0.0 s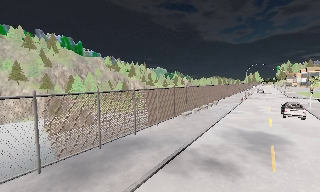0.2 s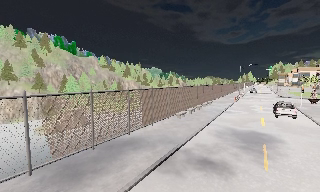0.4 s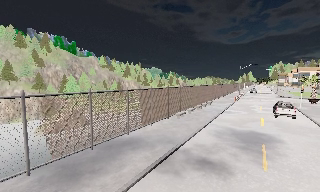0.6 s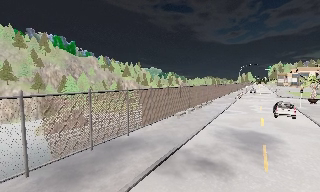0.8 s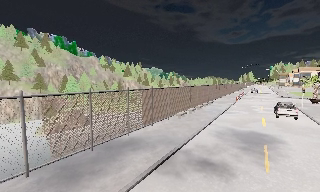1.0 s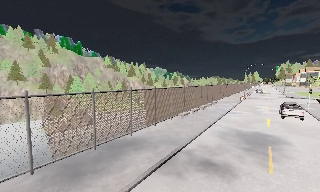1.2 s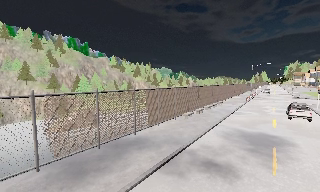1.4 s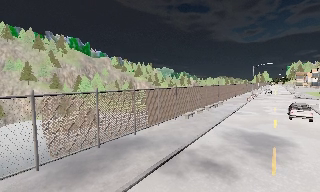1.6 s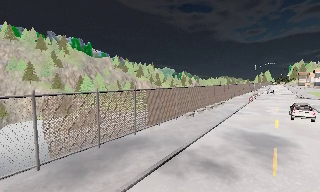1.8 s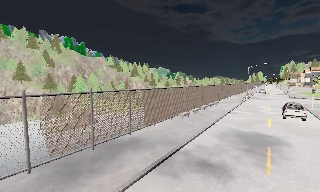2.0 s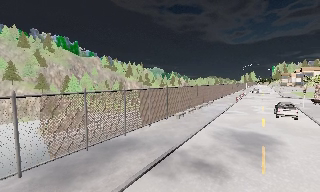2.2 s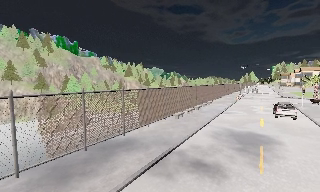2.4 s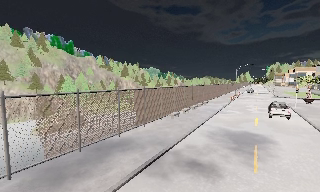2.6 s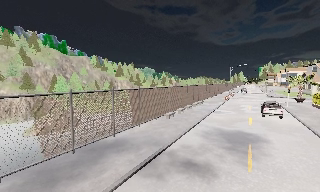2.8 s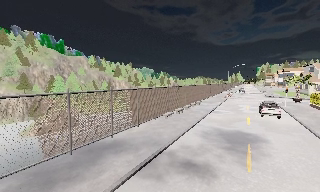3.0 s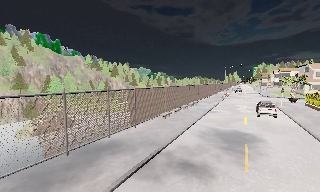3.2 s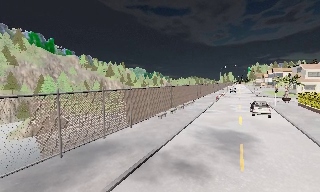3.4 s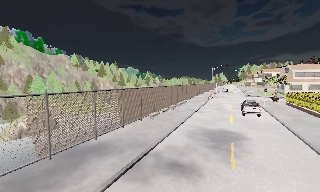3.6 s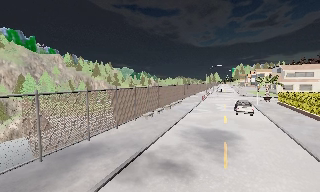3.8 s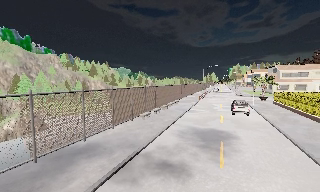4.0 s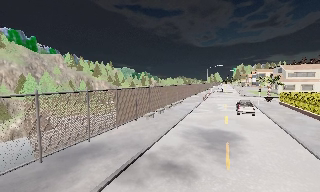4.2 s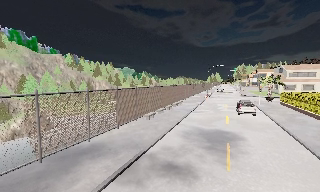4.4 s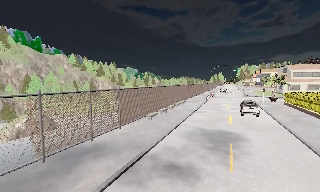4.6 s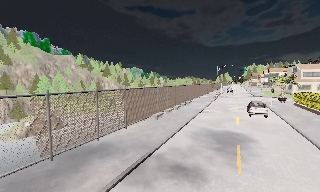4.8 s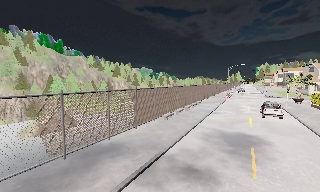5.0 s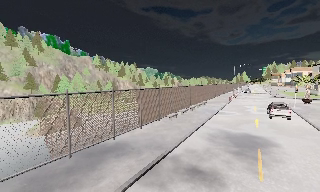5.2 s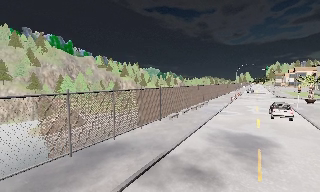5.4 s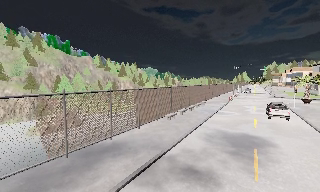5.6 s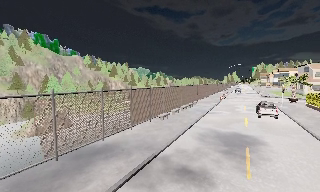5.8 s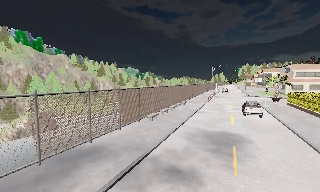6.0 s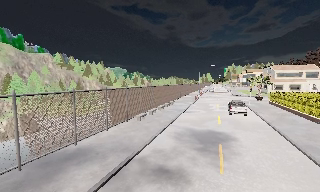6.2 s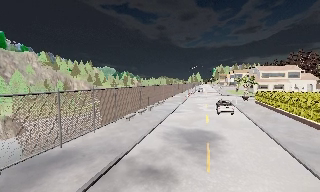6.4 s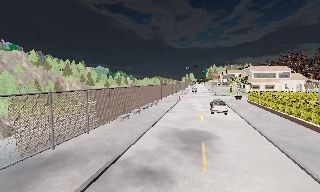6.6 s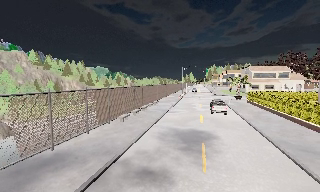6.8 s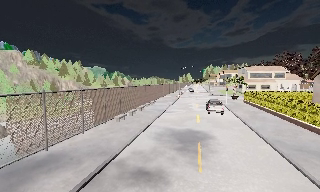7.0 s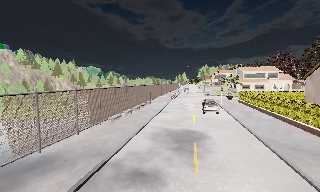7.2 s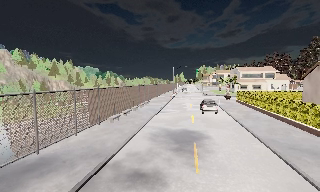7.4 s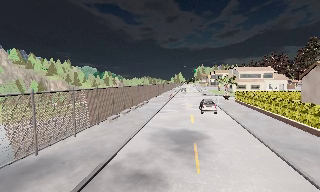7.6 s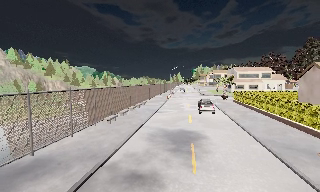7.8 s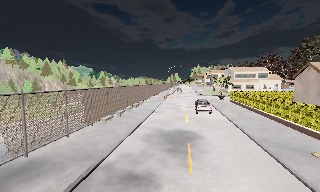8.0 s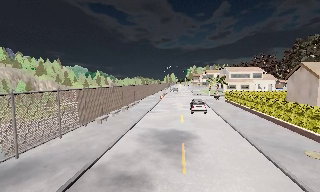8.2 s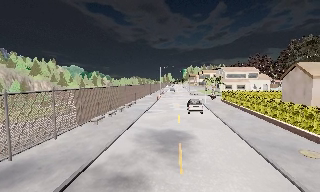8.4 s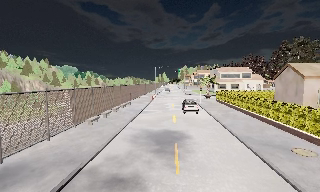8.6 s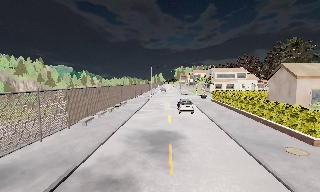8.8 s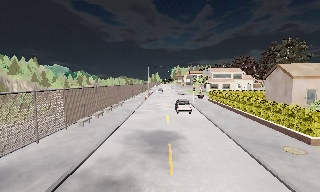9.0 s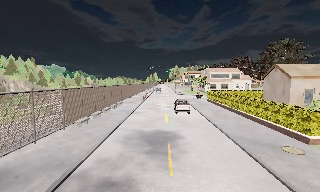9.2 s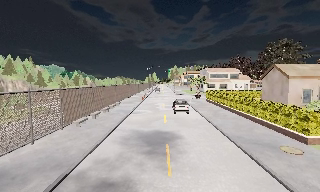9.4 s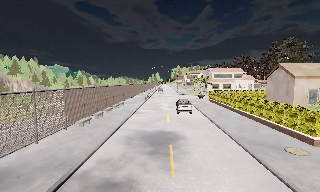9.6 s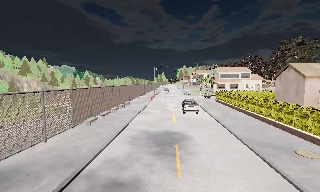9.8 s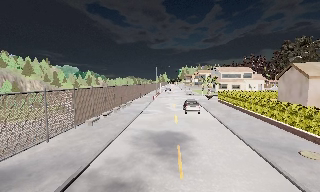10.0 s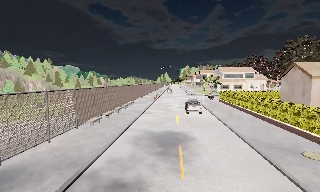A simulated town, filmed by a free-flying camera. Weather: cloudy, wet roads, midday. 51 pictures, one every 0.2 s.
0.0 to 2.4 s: The camera travels to its right, about 0.5 m, so close, fixed things drift to the left.
2.4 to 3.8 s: The camera pans to its right, which is clockwise from overhead, by about 10 degrees.
3.8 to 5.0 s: The camera shifts only a little, or ends up much as it began.
5.0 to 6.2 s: The camera swings to its right by about 15 degrees, and the scene slides to the left.
6.2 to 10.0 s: The camera swings to its right by about 10 degrees, and the scene slides to the left. It travels forward, about 1 m, so what stands in front looms larger.
The film runs forward here.
